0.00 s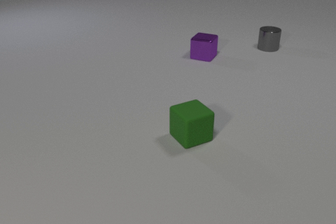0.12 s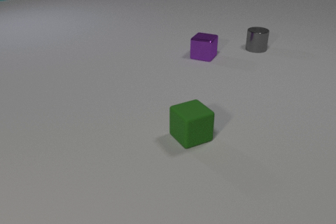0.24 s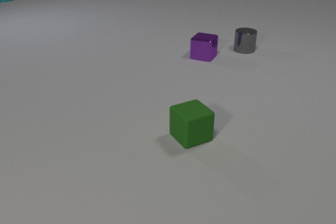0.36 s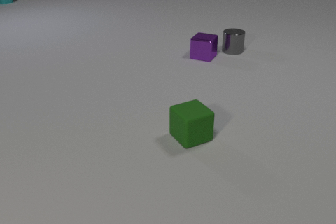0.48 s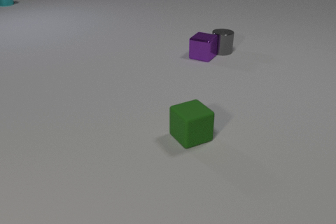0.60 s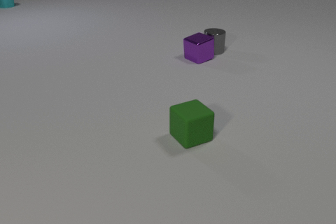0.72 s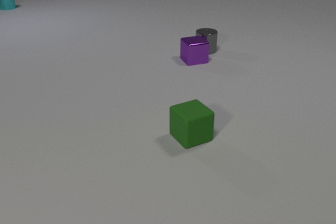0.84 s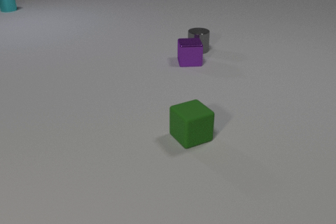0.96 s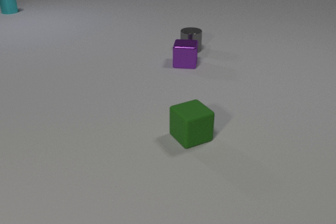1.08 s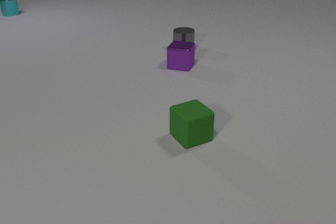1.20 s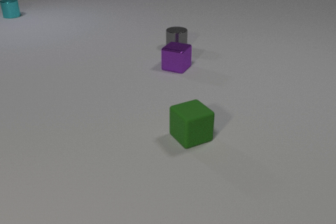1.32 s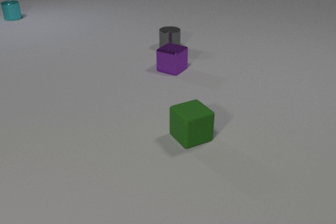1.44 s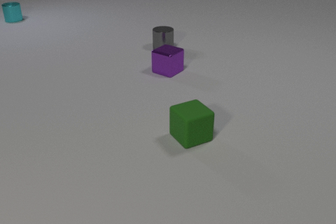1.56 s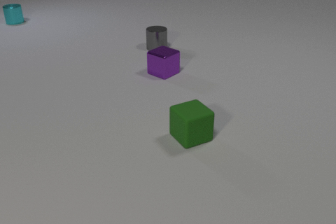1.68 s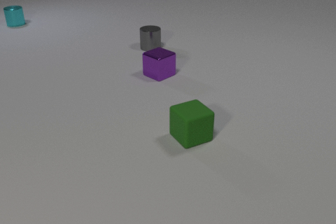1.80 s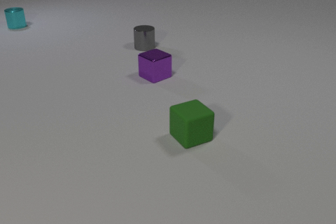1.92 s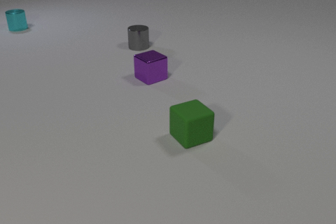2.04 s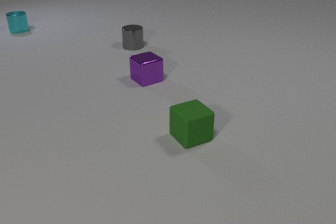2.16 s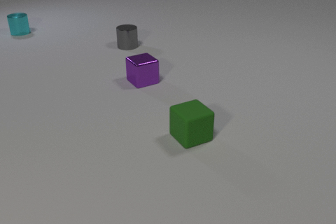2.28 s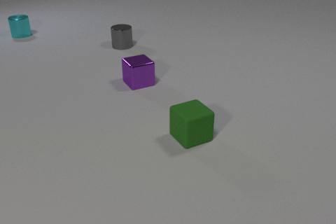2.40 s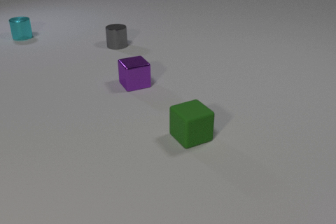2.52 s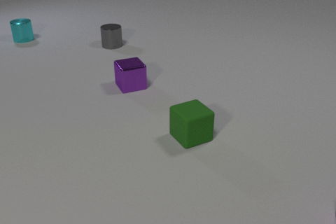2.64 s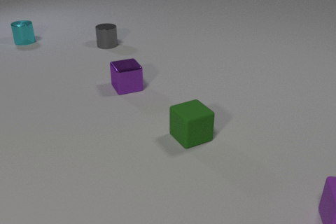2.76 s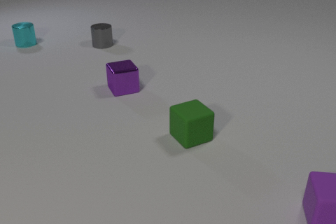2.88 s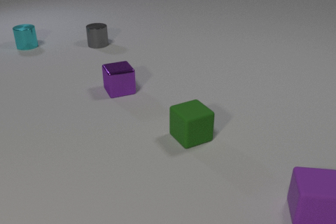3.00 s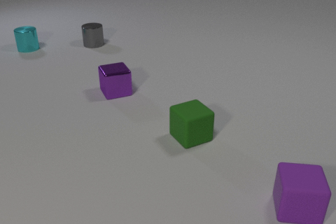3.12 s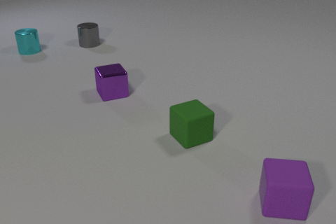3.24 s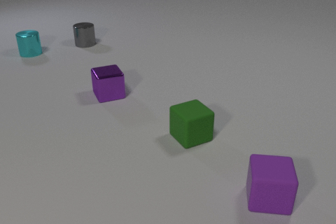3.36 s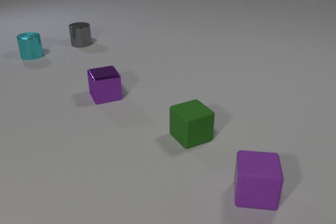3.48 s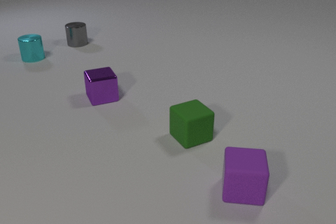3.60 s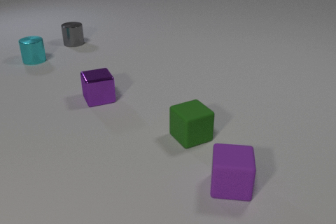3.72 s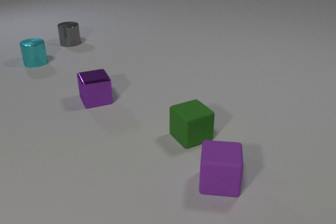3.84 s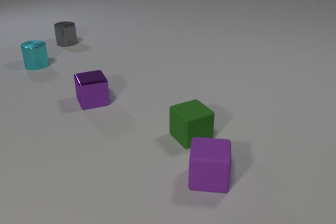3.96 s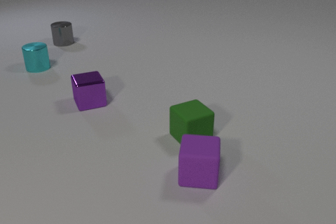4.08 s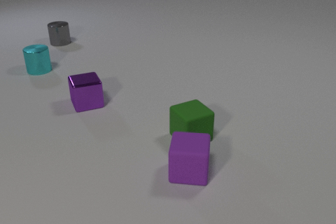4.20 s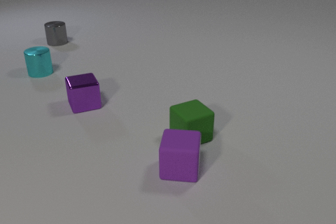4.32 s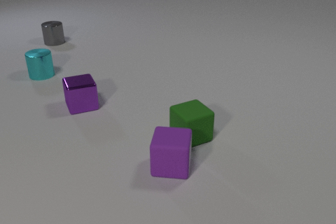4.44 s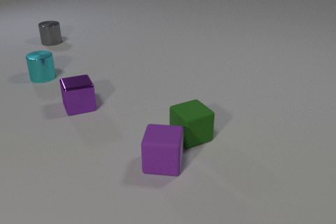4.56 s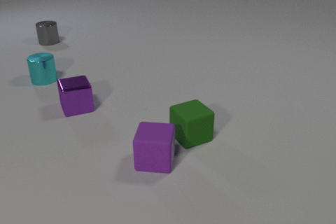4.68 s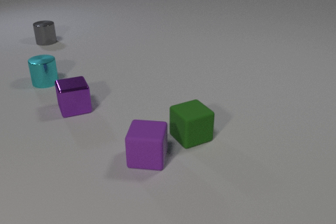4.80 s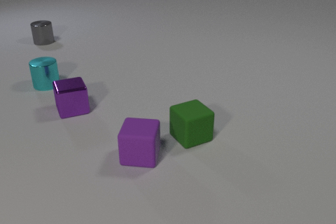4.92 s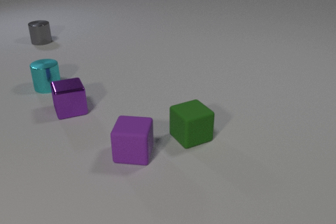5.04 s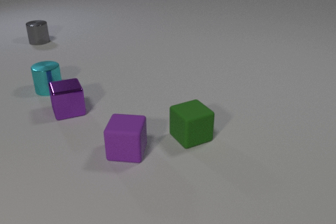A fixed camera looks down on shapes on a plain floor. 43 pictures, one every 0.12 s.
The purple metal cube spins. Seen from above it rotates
clockwise.
The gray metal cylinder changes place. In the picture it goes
to the left.
0.00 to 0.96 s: The gray metal cylinder slides to the left. The purple metal cube slides toward the camera and to the left, spins clockwise seen from above by about 75 degrees, its near face sliding to the left. The cyan metal cylinder comes in at the top edge, slides toward the camera. The gray metal cylinder and the purple metal cube collide.
0.96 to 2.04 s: The gray metal cylinder slides to the left. The purple metal cube slides to the left and toward the camera, spins so that its near face slides to the left, clockwise seen from above. The cyan metal cylinder slides toward the camera.
2.04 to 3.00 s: The gray metal cylinder slides to the left. The purple metal cube slides to the left and toward the camera. The cyan metal cylinder slides toward the camera. The purple rubber cube comes in at the right edge, slides to the left.
3.00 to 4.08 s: The gray metal cylinder slides to the left. The purple metal cube slides to the left and toward the camera. The cyan metal cylinder slides toward the camera. The purple rubber cube slides to the left.
4.08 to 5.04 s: The gray metal cylinder slides to the left and away from the camera. The purple metal cube slides to the left and toward the camera. The cyan metal cylinder slides toward the camera. The purple rubber cube slides to the left and away from the camera.
Are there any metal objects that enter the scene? yes.
What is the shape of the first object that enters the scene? cylinder.
What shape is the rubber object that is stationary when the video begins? cube.
